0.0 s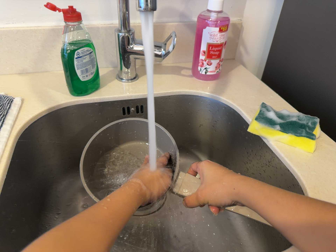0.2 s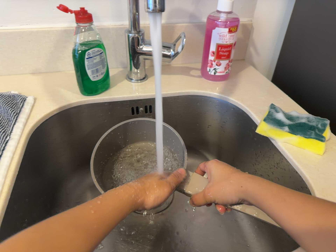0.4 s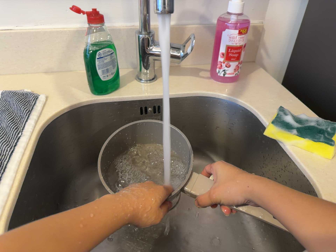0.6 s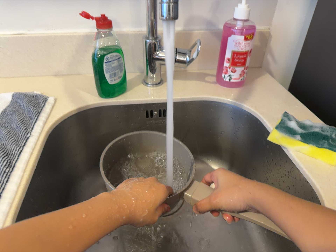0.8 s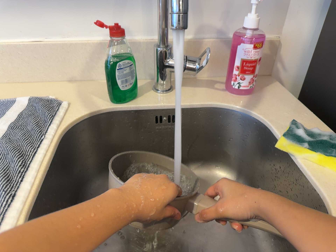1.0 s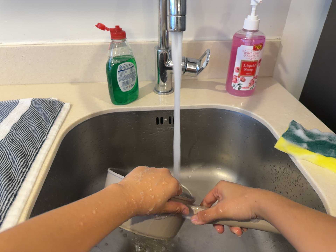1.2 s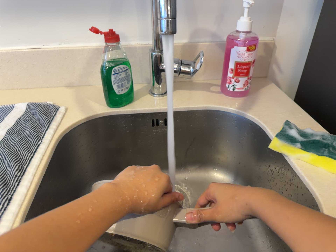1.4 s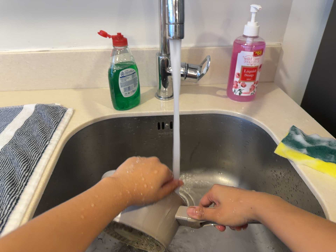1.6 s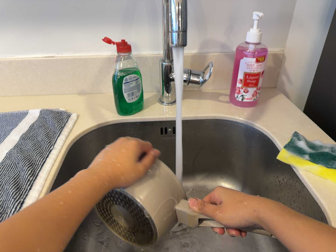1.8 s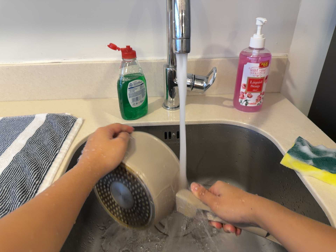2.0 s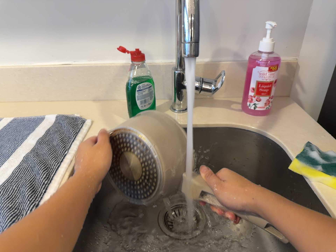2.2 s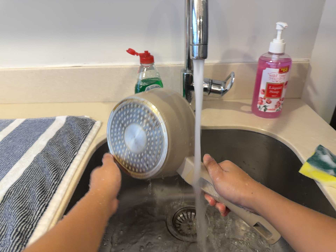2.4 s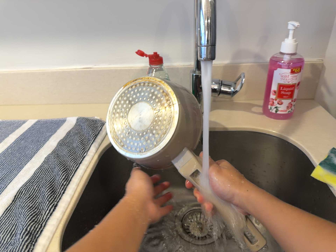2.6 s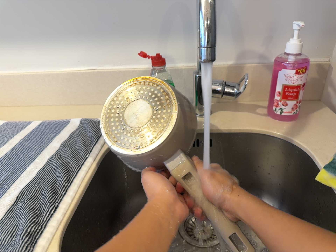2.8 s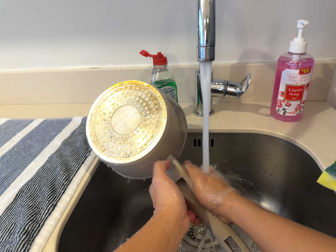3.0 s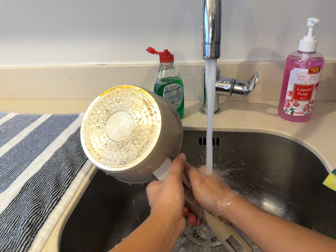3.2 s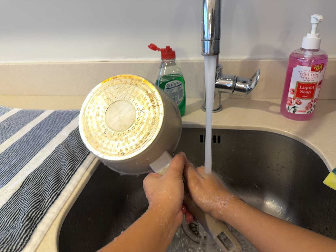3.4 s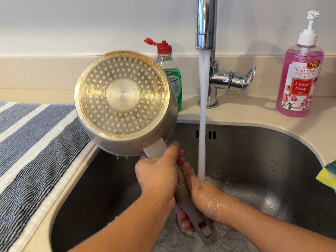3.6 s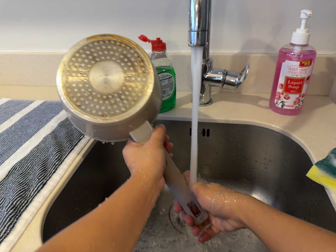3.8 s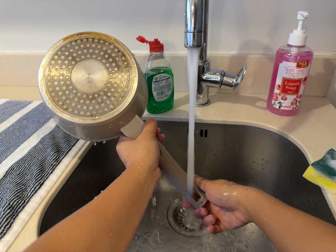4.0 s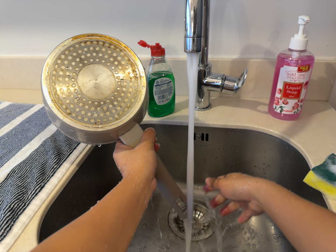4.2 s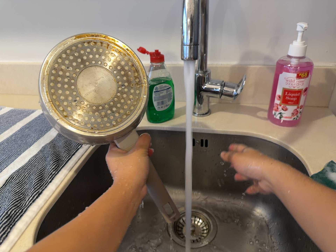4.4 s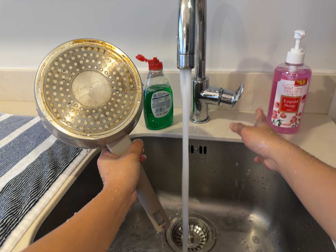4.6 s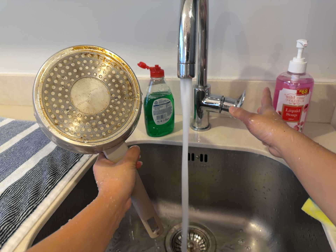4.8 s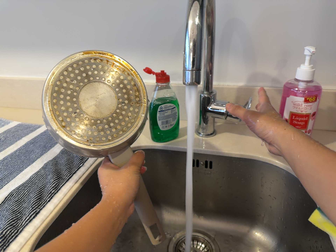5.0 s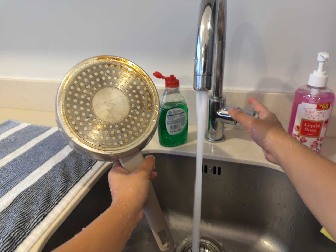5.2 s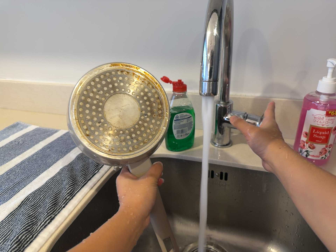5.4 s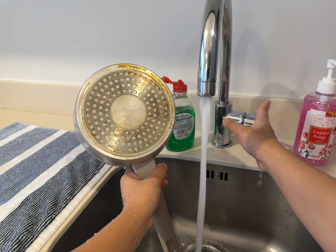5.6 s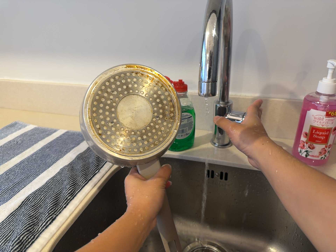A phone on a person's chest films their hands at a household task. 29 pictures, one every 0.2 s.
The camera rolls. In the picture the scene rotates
clockwise.
0.0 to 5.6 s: The camera pans to its left by about 30 degrees. It travels to its right, about 10 cm. Its aim tips toward the top of its view by about 10 degrees, and the scene shifts downward. It rolls about its line of sight by about 15 degrees, and the scene rotates clockwise.
The film runs forward here.
